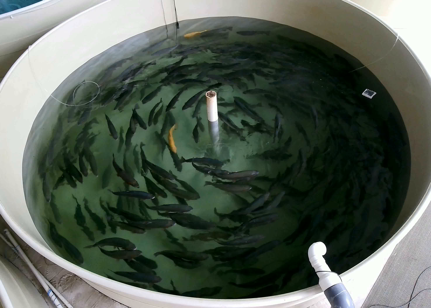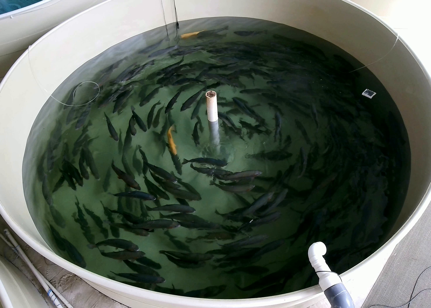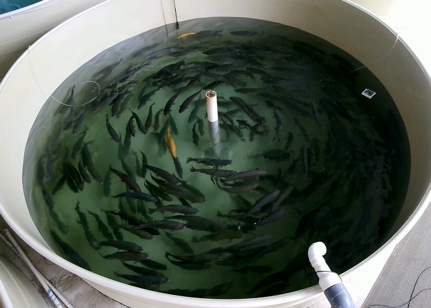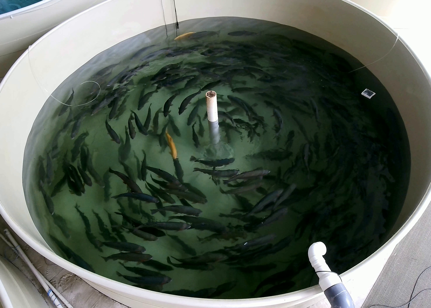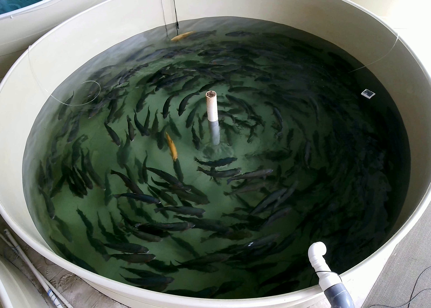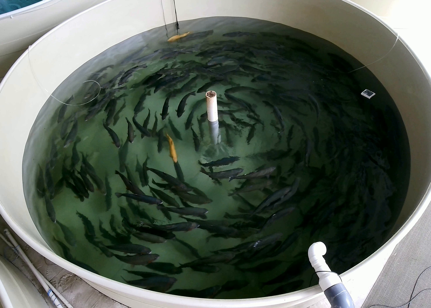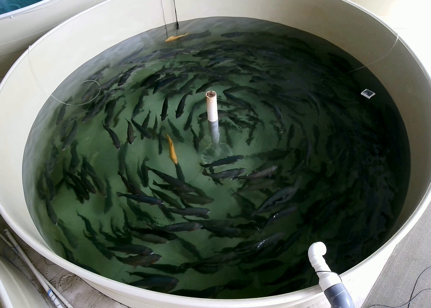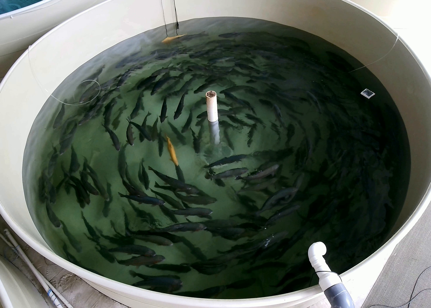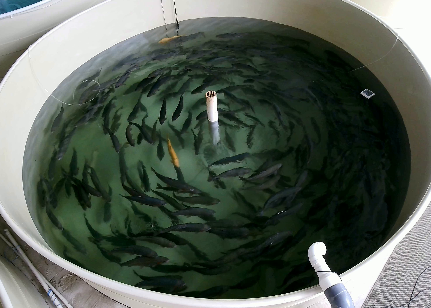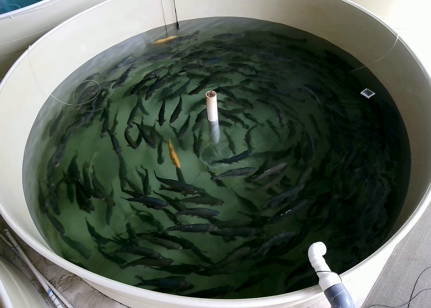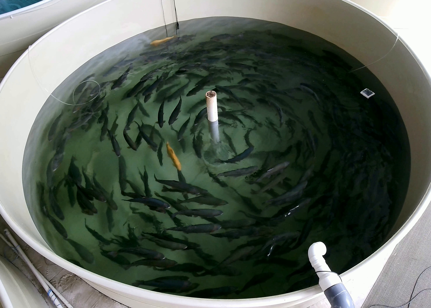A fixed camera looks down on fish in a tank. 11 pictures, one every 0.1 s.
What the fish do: Normal cruising.
